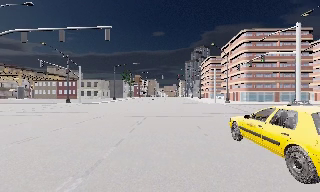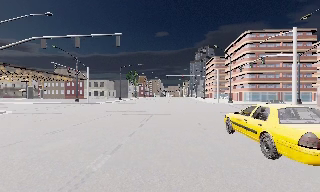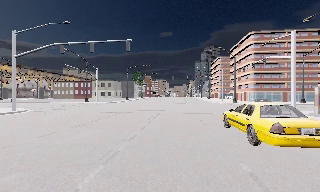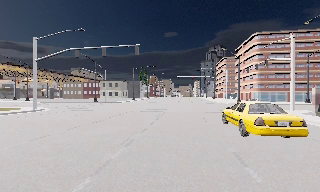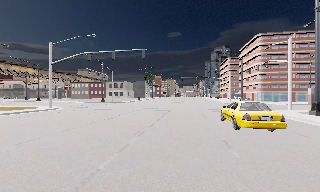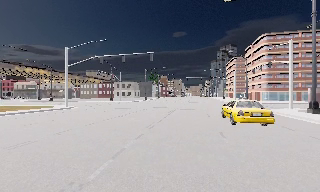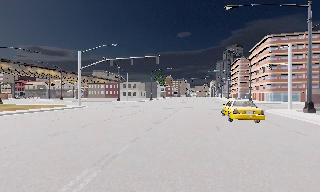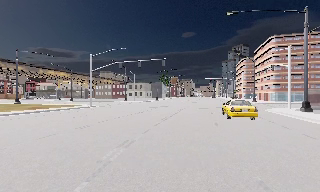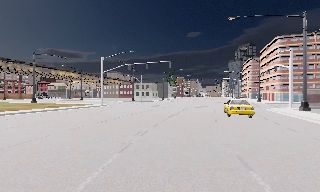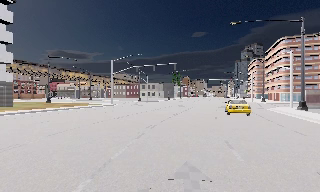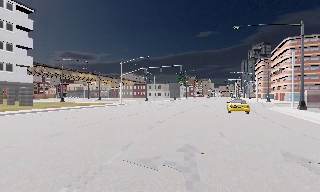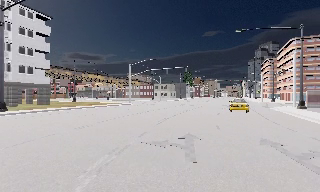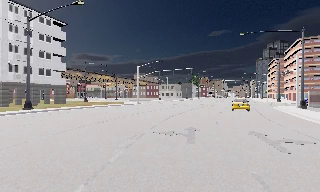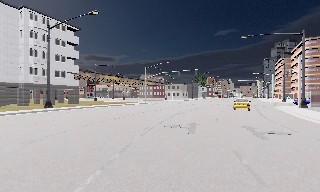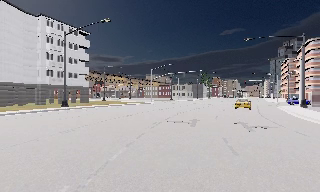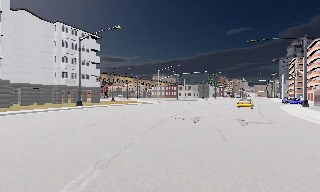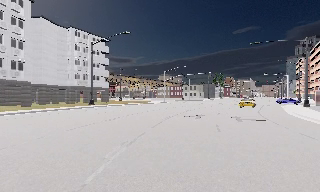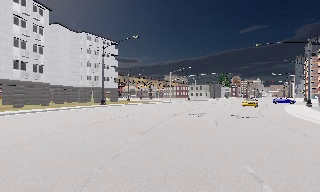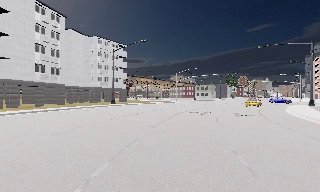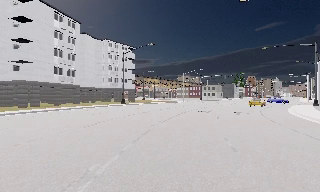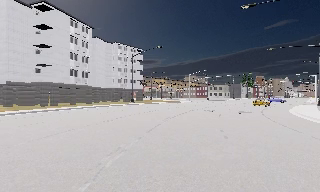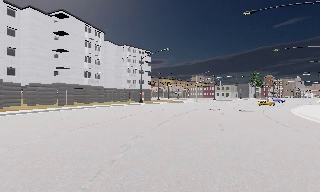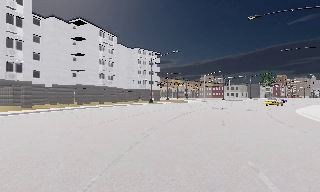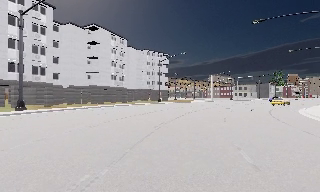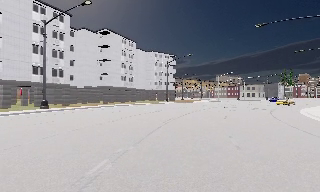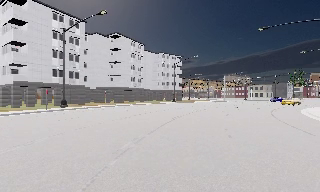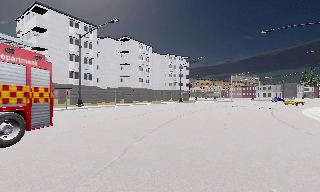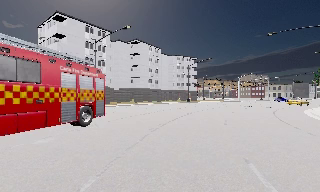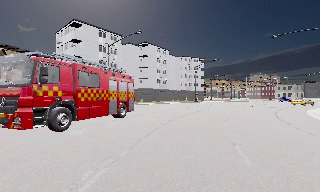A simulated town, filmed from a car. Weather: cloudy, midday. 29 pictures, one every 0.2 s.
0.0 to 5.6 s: The scene slides to the right, as the camera pans about 60 degrees to its left. It travels backward, about 45 m.
The film runs backward here.
